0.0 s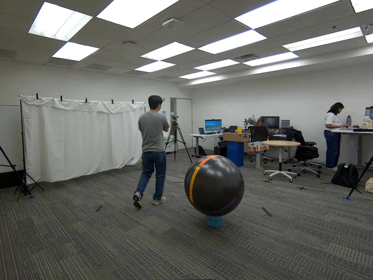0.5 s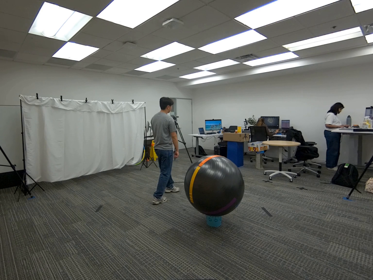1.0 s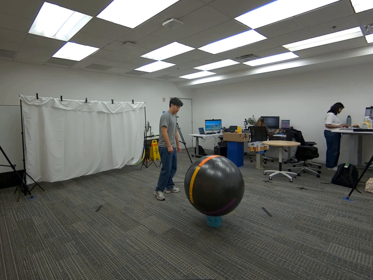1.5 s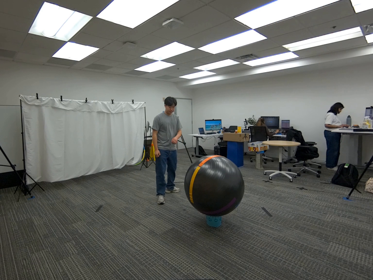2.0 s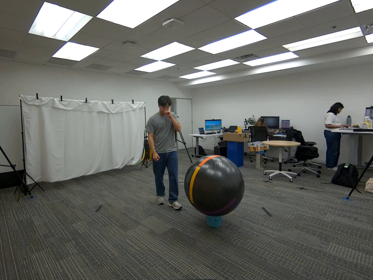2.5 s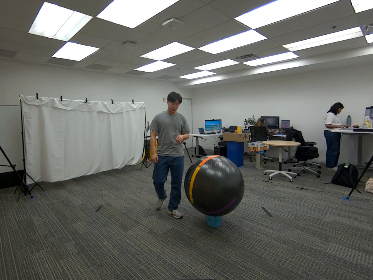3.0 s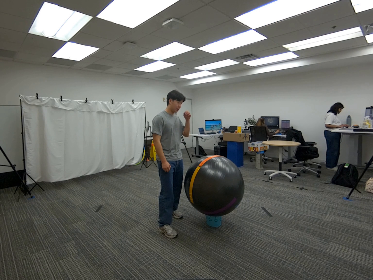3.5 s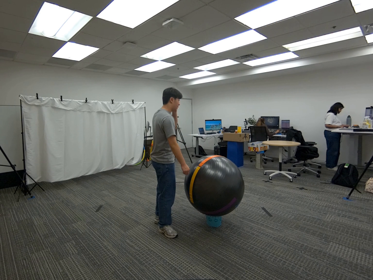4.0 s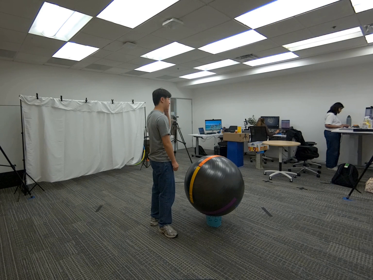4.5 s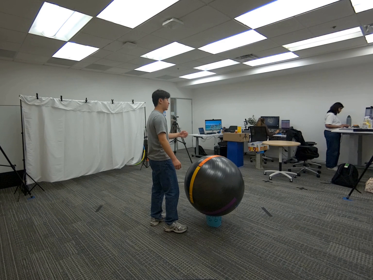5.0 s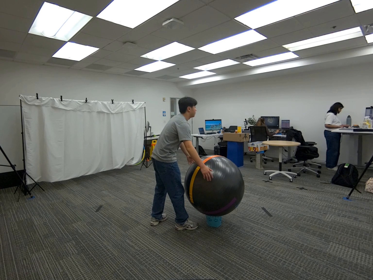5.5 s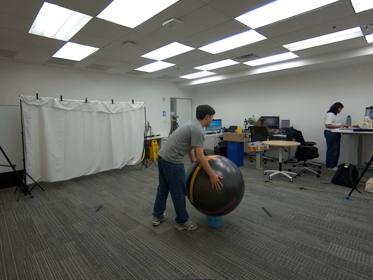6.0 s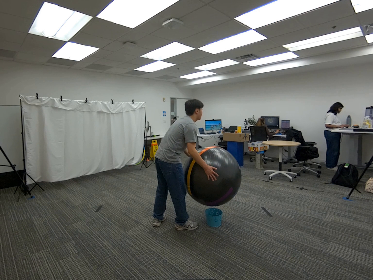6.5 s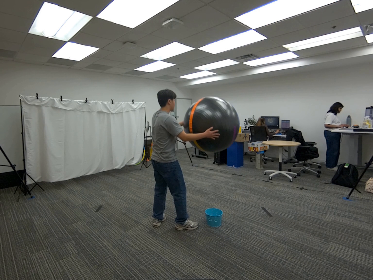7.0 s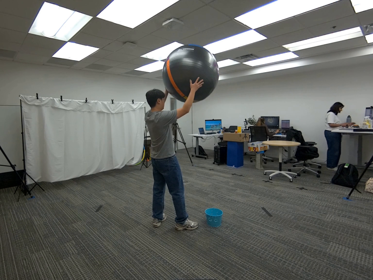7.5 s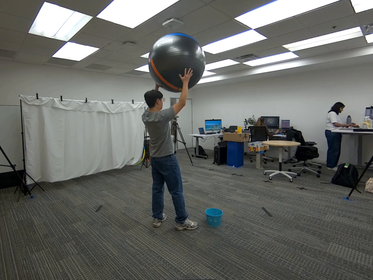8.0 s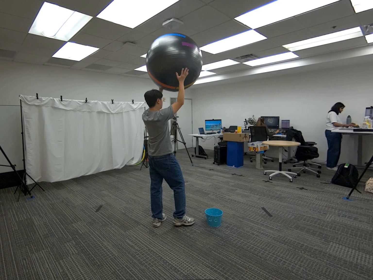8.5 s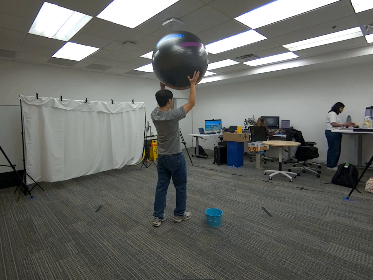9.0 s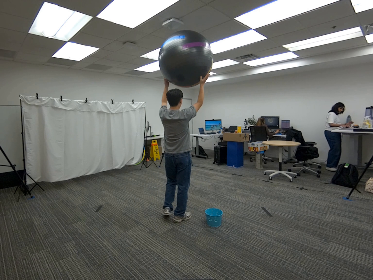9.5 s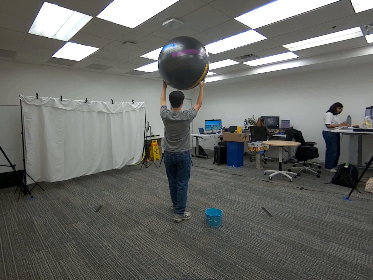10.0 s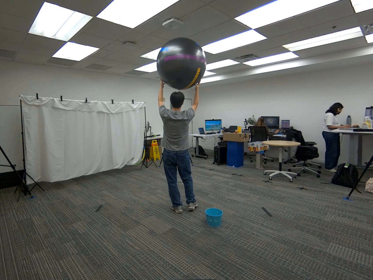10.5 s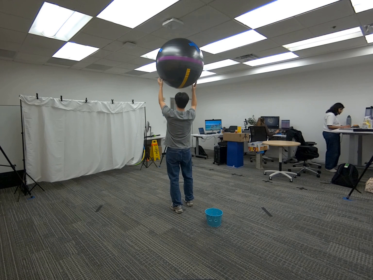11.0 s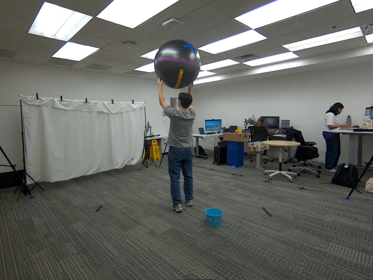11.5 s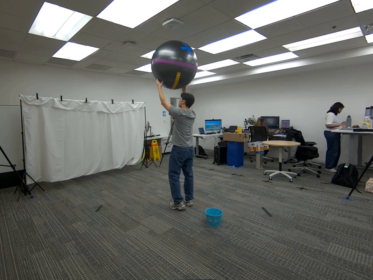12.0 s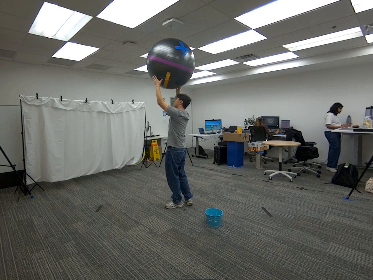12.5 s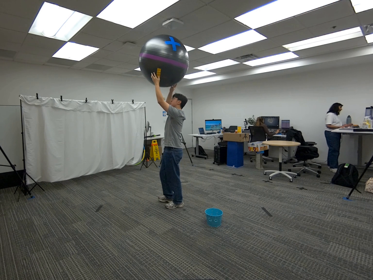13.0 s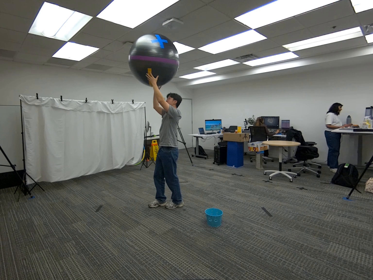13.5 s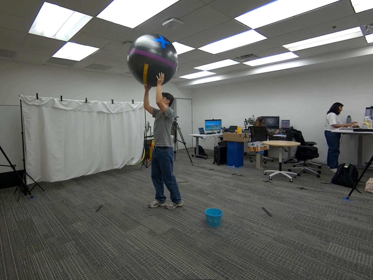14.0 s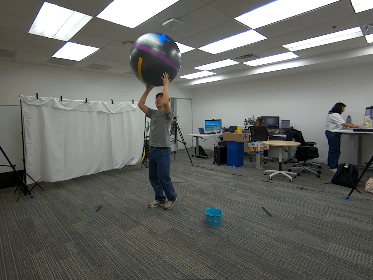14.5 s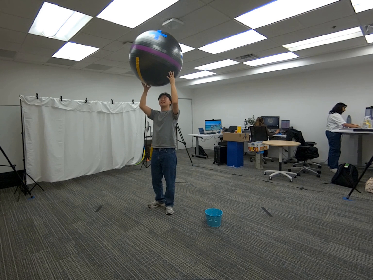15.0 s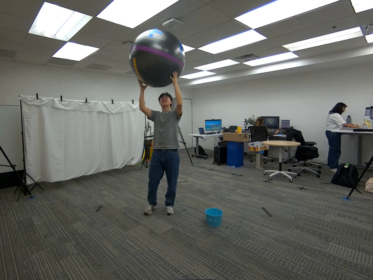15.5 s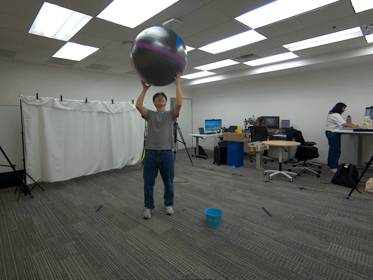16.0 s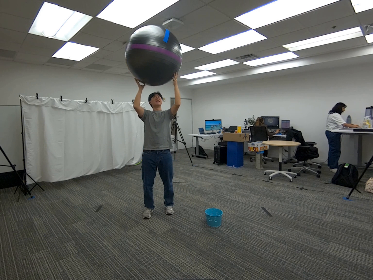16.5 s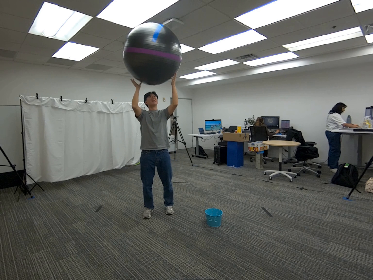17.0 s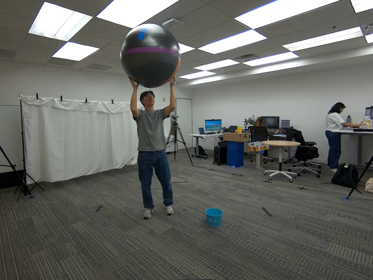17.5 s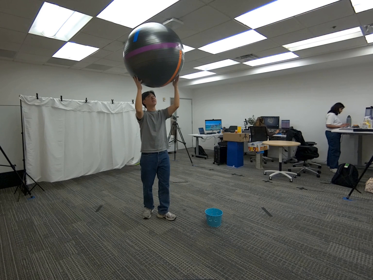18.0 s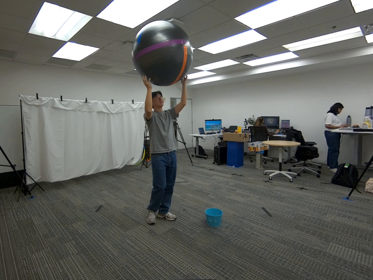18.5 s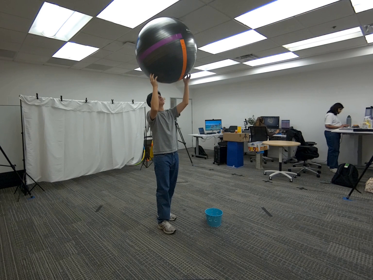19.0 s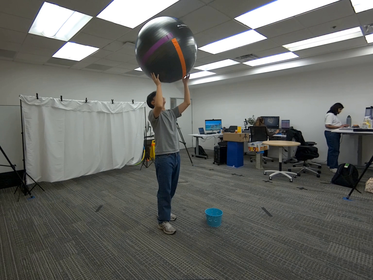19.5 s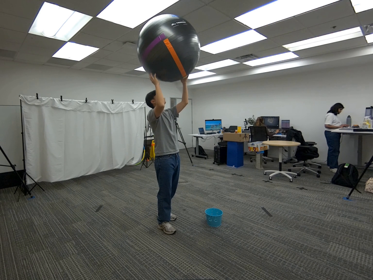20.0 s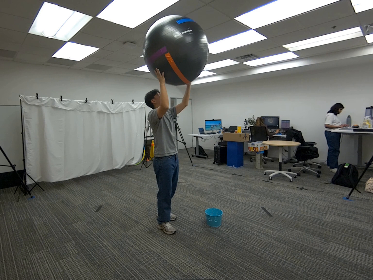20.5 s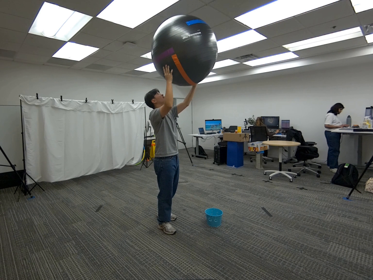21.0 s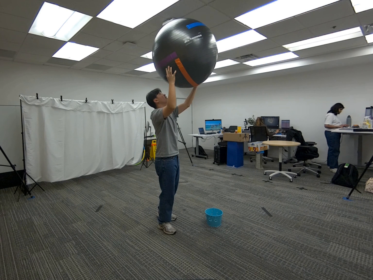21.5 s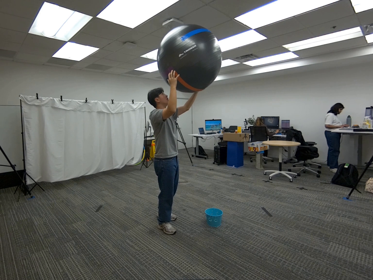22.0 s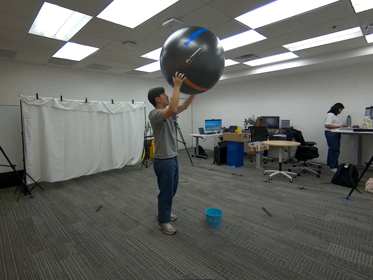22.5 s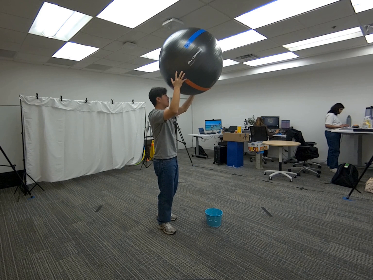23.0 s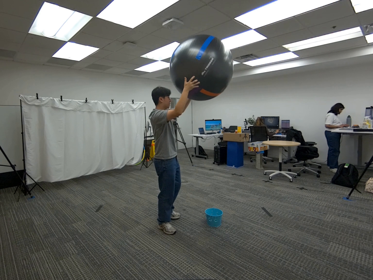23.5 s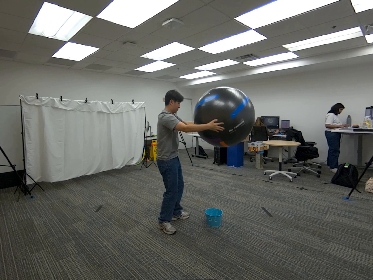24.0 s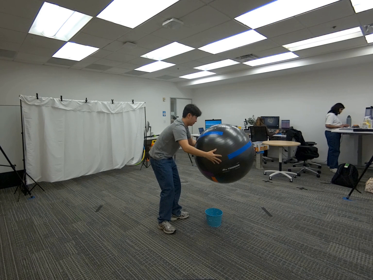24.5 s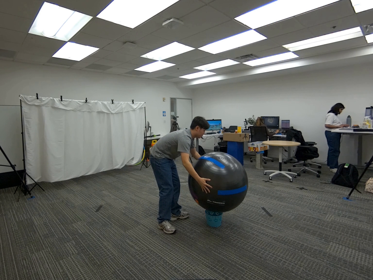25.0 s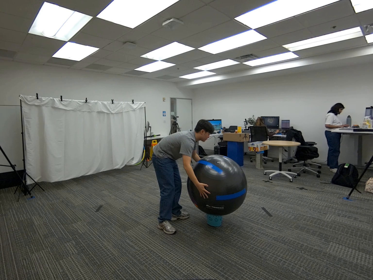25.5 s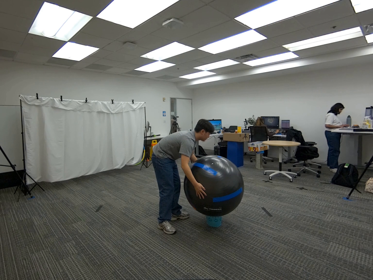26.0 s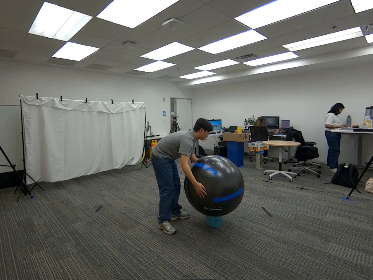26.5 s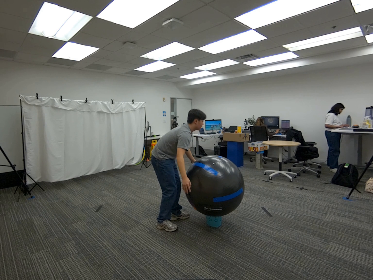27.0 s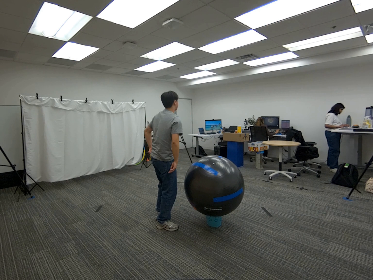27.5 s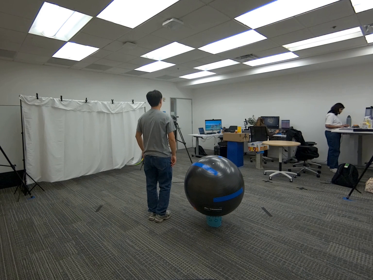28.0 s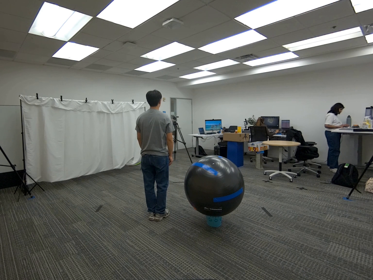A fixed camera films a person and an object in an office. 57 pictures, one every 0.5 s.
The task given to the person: Walk over to the yoga ball on the ground and lift the yoga ball above your head and slowly rotate while holding the yoga ball. Place the yoga ball within the bounding area when complete.
